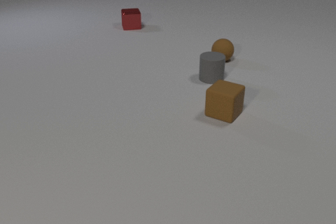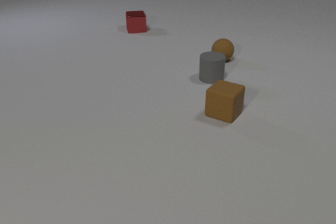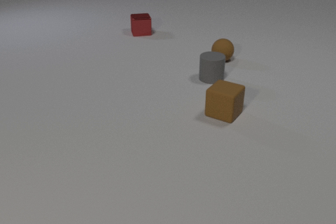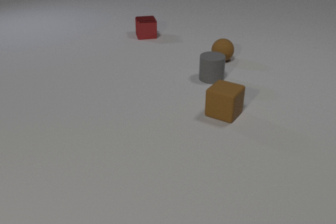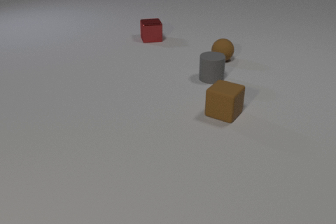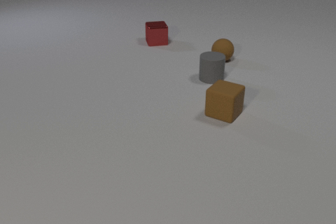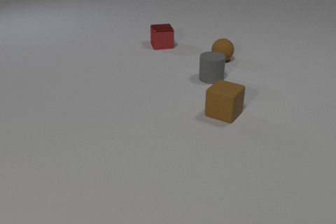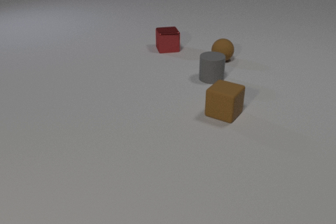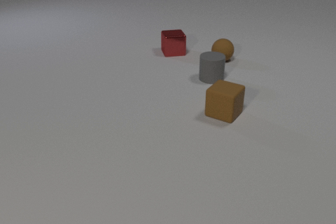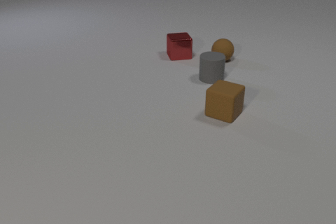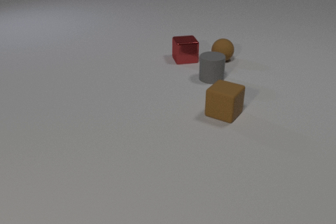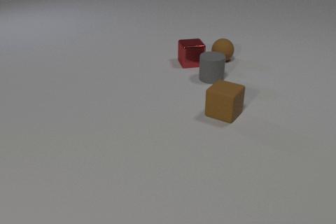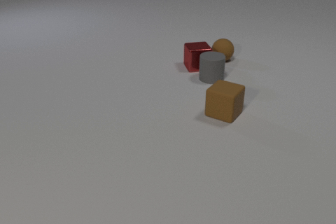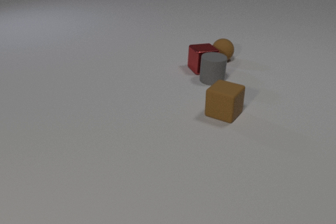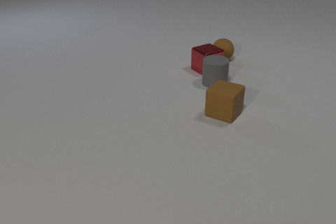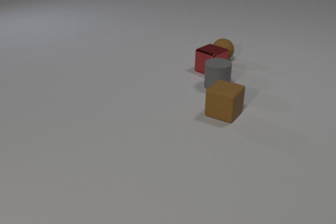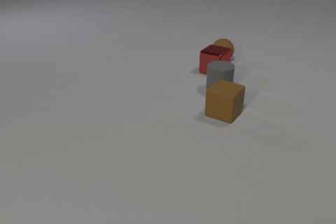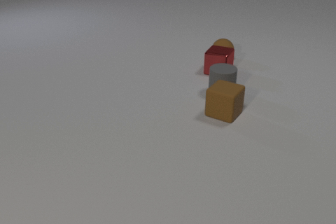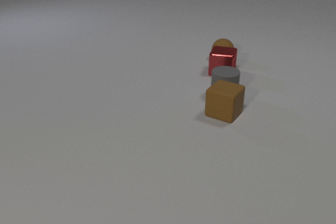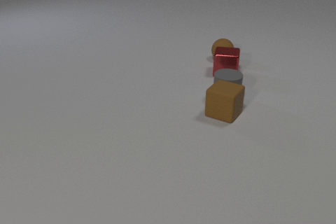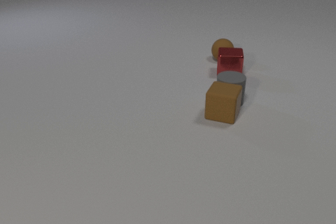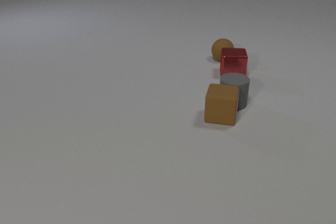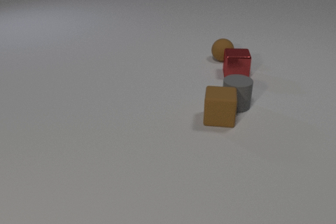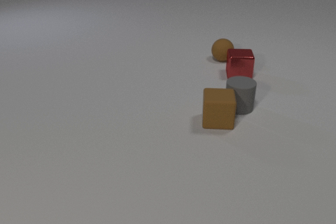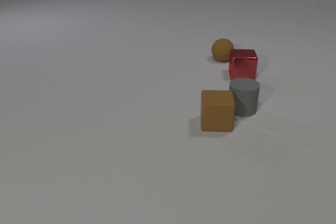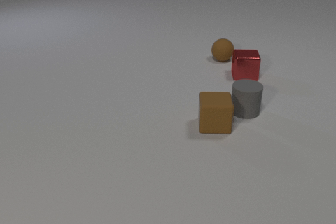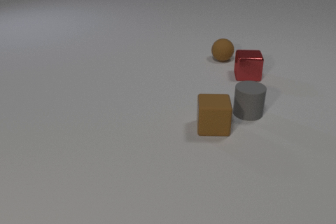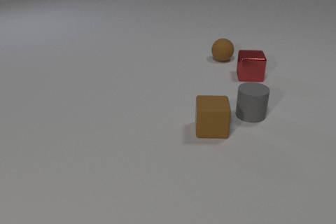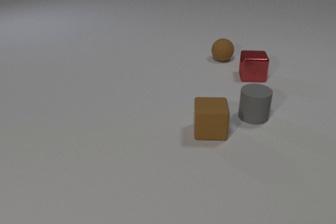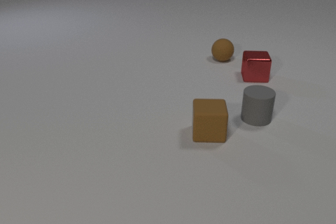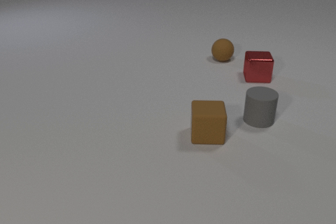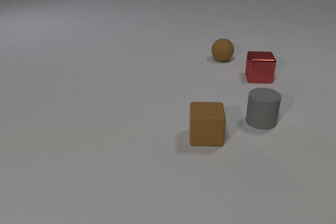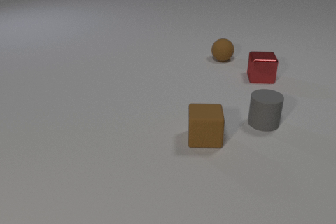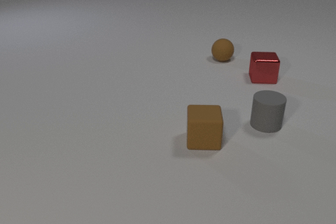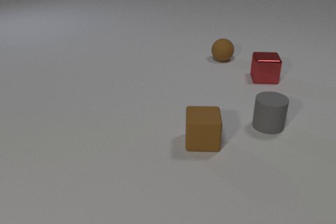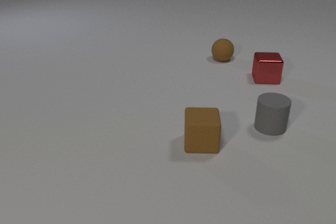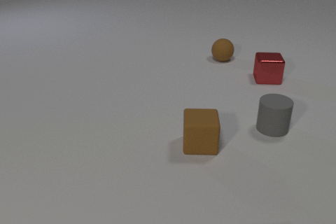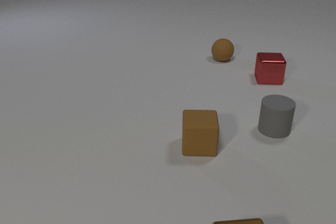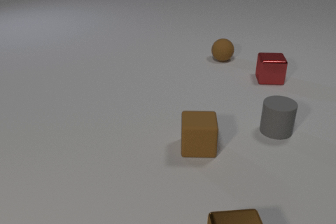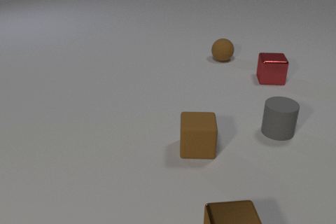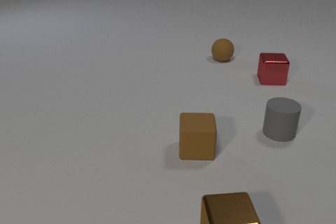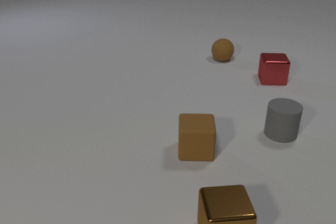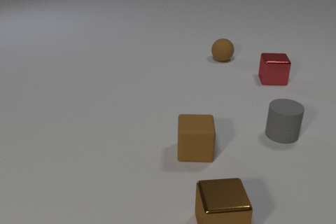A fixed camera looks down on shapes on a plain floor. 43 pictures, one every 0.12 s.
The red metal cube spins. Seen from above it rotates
counterclockwise.
The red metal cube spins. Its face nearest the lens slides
to the right.
0.00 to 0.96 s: The red metal cube slides toward the camera and to the right.
0.96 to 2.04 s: The red metal cube slides toward the camera and to the right, spins counterclockwise seen from above by about 60 degrees, its near face sliding to the right. The gray rubber cylinder slides toward the camera. The red metal cube and the gray rubber cylinder collide.
2.04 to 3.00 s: The red metal cube slides to the right, spins so that its near face slides to the right, counterclockwise seen from above. The gray rubber cylinder slides toward the camera and to the right. The brown rubber cube slides toward the camera, spins so that its near face slides to the right, counterclockwise seen from above. The gray rubber cylinder and the brown rubber cube collide.
3.00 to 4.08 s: The red metal cube slides to the right. The gray rubber cylinder slides to the right and toward the camera. The brown rubber cube slides toward the camera.
4.08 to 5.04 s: The red metal cube slides to the right. The gray rubber cylinder slides to the right and toward the camera. The brown rubber cube slides toward the camera. The brown metal cube comes in at the bottom edge, slides away from the camera.
What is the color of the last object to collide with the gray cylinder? brown.
What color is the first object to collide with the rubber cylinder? red.
How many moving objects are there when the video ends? 4.
